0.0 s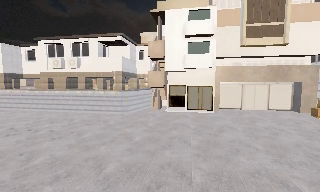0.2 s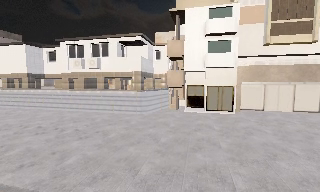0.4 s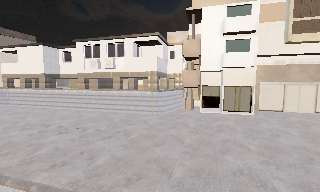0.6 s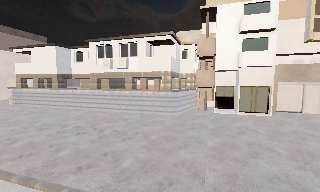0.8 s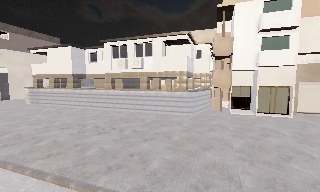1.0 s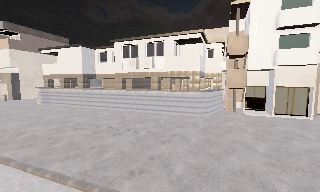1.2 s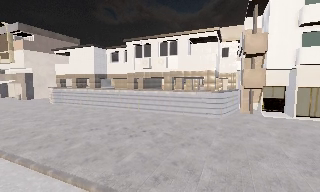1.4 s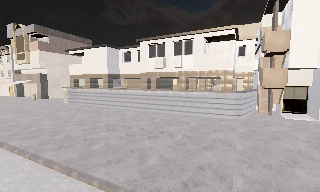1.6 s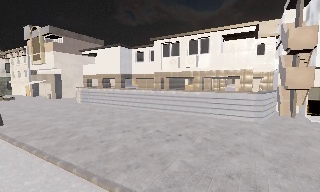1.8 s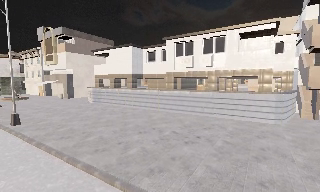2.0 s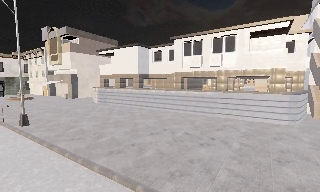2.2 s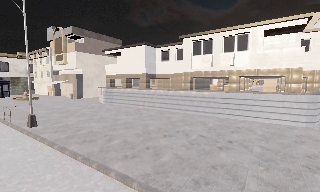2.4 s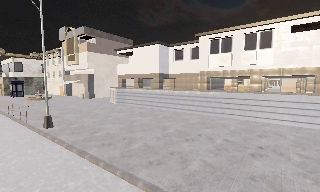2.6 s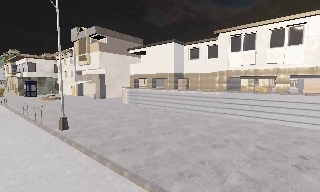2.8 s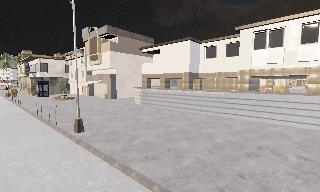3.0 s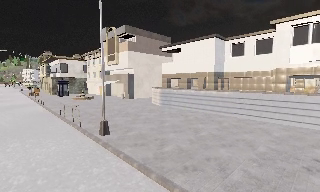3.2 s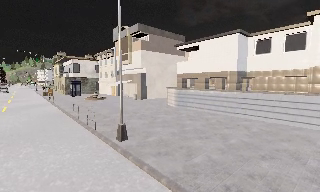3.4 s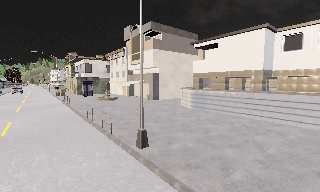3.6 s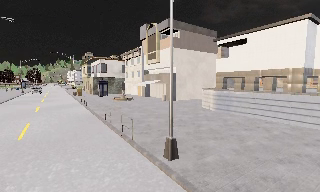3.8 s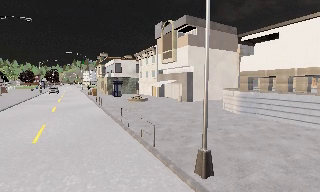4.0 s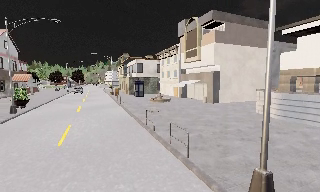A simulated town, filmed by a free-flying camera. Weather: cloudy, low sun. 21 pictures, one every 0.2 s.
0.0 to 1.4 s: The camera pans to its left, which is counterclockwise from overhead, by about 15 degrees. It travels to its left, about 5 m, so close, fixed things drift to the right.
1.4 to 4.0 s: The camera swings to its left by about 40 degrees, and the scene slides to the right. It travels forward and to its left, about 11 m. It gains speed.
The film runs forward here.
